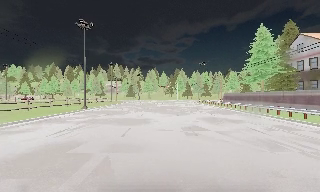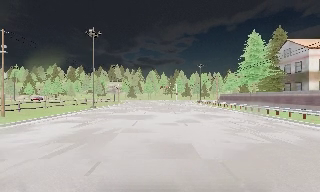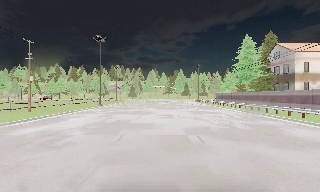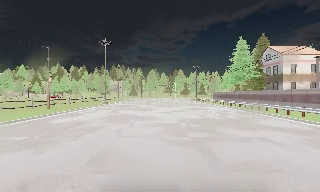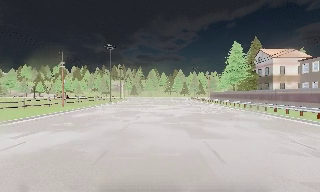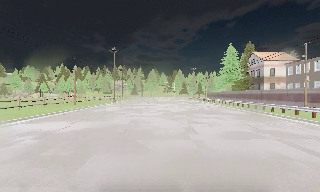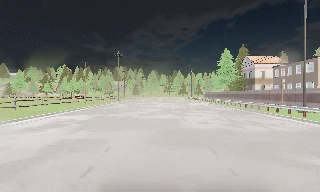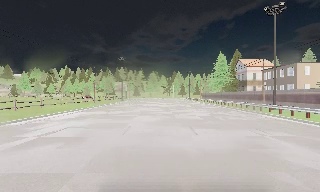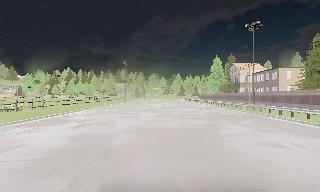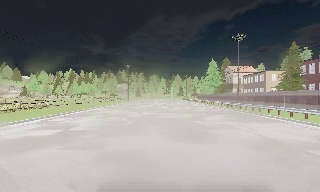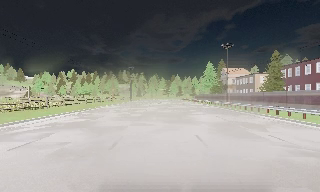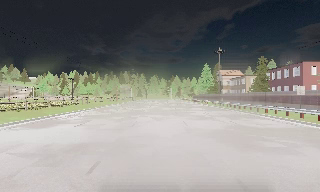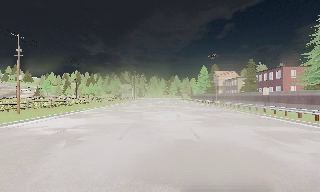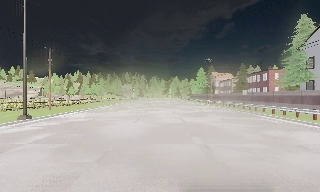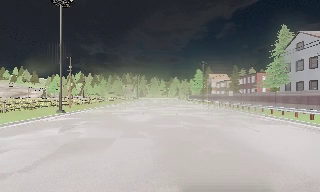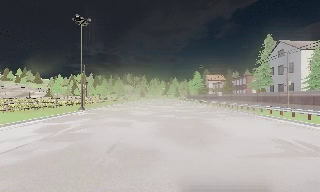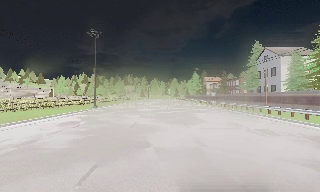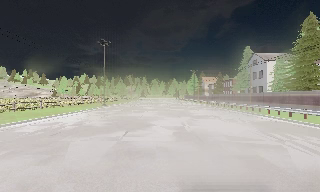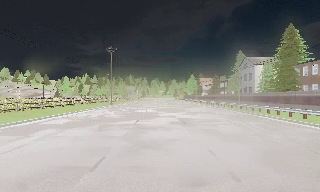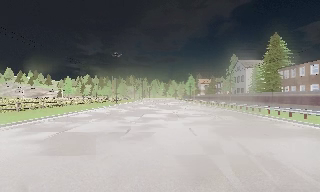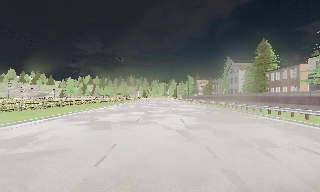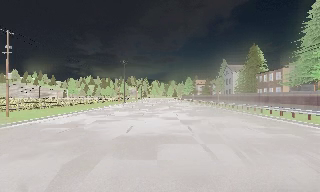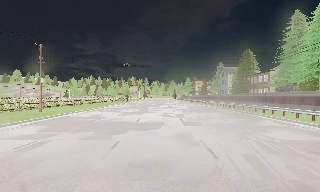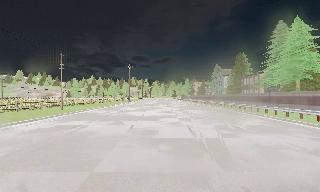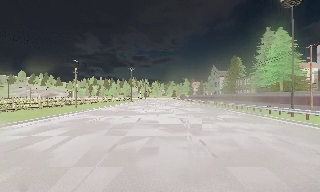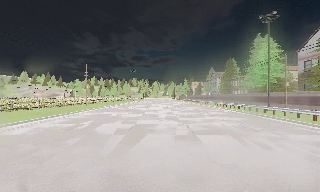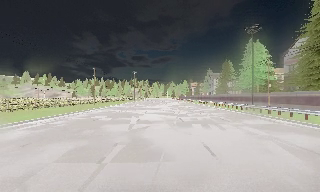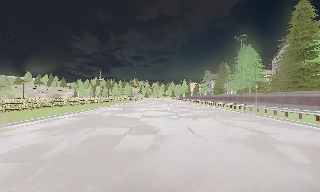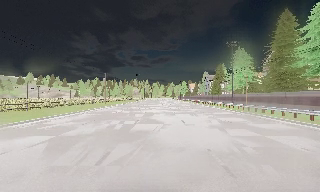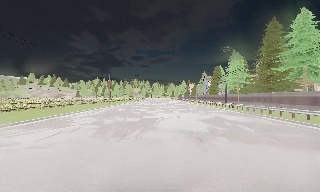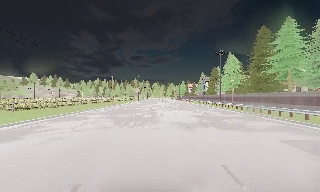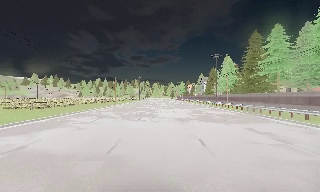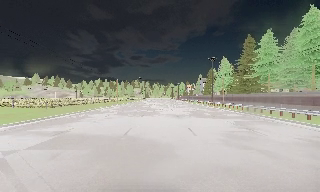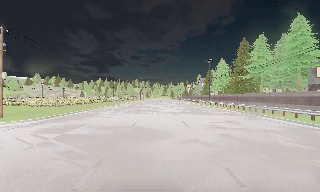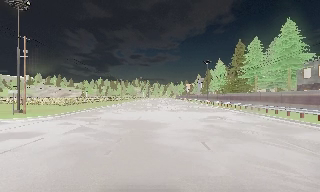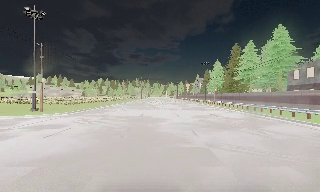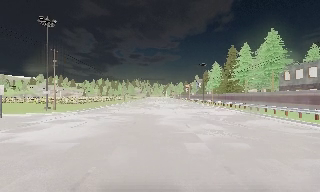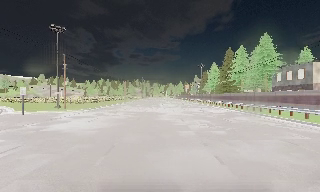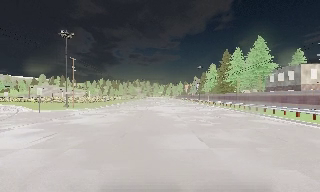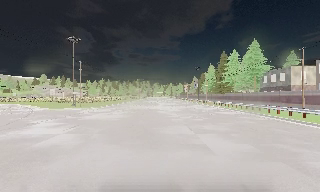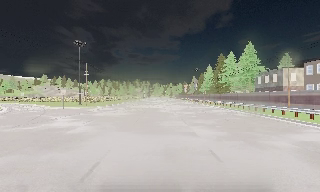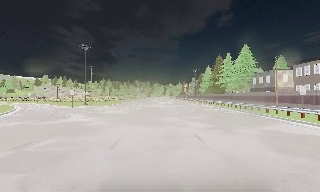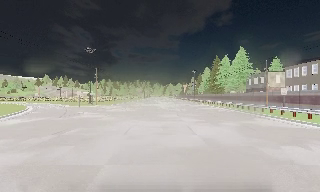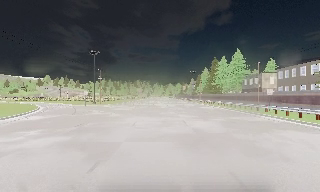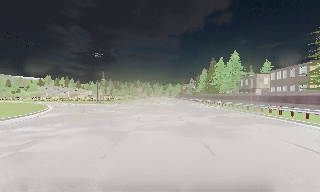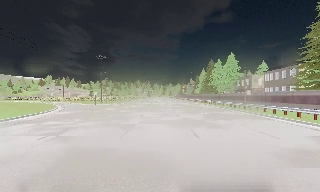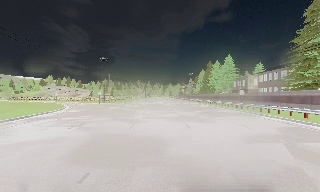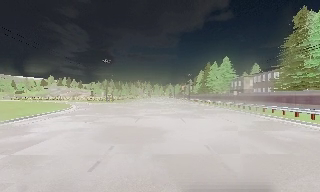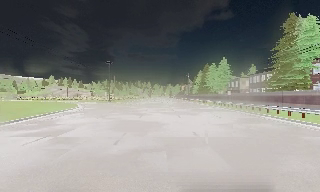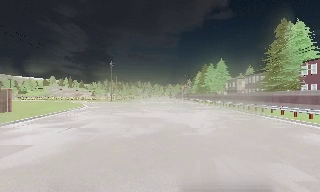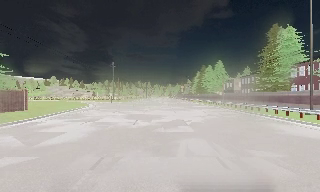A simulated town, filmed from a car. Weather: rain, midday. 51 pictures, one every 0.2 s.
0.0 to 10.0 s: The camera travels backward, about 155 m, so what stands in front gets smaller. It loses speed.
The film runs backward here.
